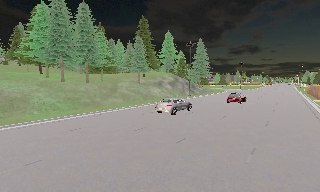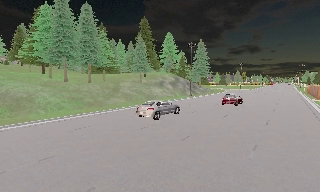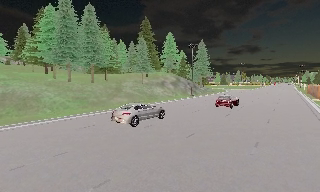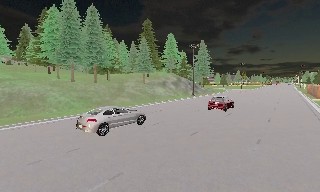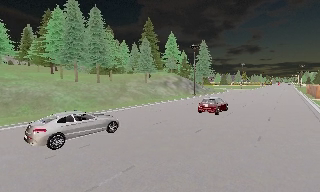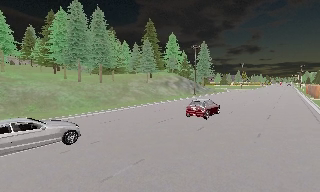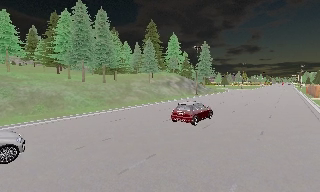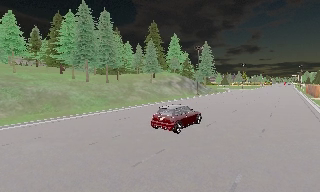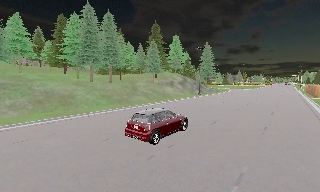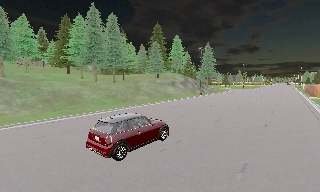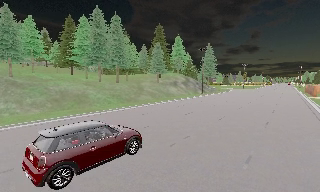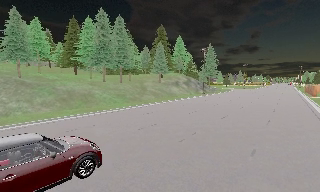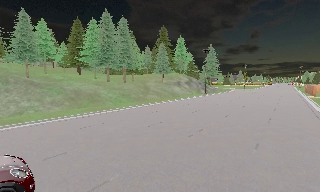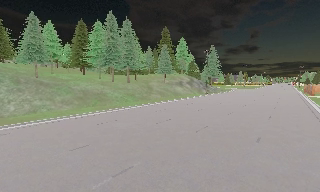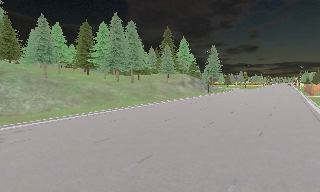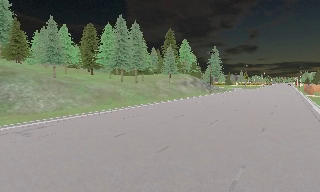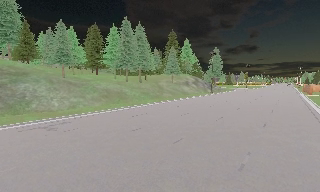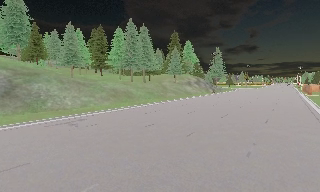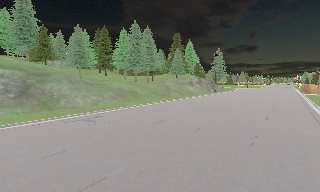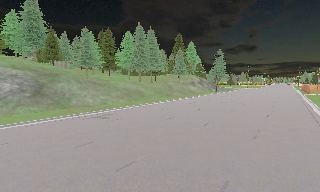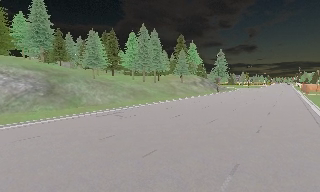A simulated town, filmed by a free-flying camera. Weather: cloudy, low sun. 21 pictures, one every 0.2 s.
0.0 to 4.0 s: The camera travels backward and to its left, about 20 m, so what stands in front gets smaller. It gains speed.
The film runs backward here.
